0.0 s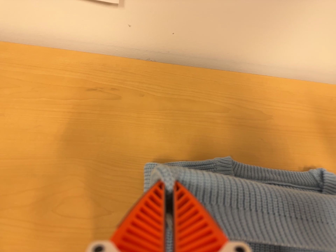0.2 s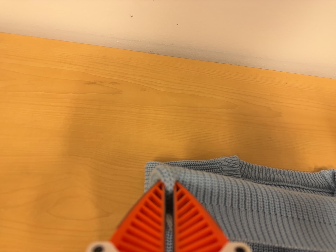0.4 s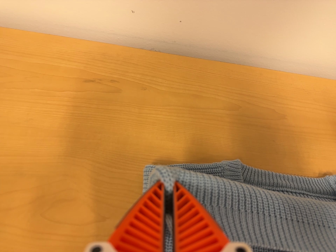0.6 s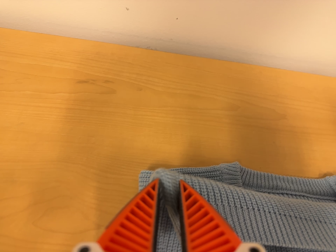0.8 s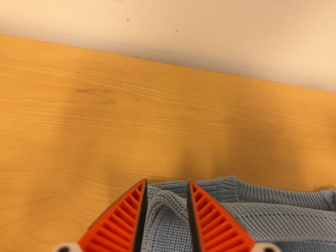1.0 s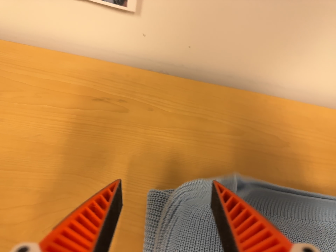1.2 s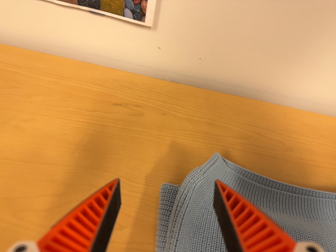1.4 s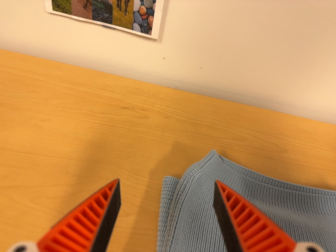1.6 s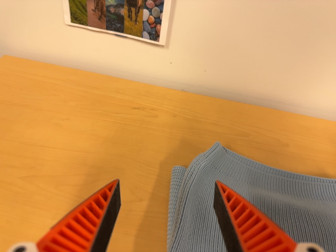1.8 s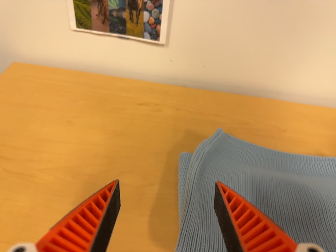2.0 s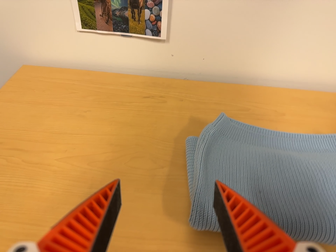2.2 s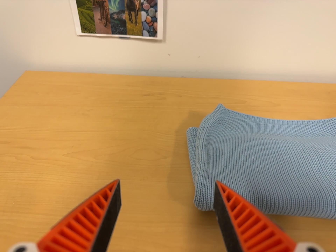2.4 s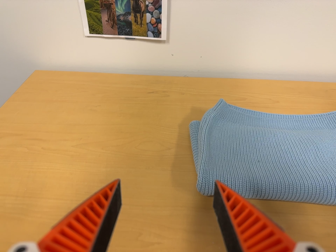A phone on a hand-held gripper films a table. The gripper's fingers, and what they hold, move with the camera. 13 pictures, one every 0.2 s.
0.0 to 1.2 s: The camera shifts only a little, or ends up much as it began.
1.2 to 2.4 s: The camera travels backward and toward the bottom of its view, about 24 cm, so what stands in front gets smaller. Its aim tips toward the top of its view by about 10 degrees. It rolls about its line of sight by about 10 degrees, and the scene rotates counterclockwise.
The film runs forward here.
